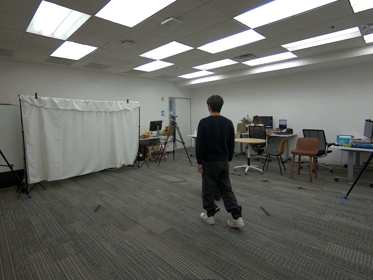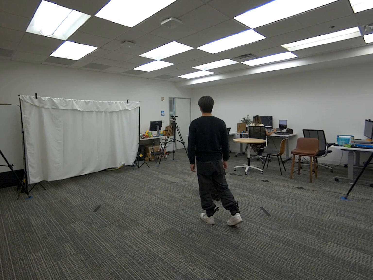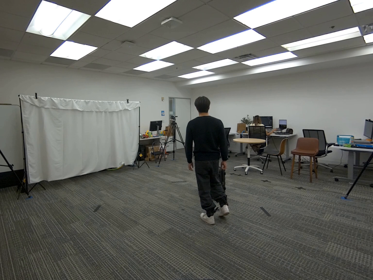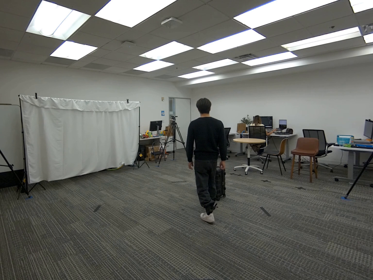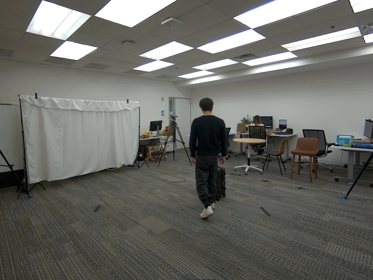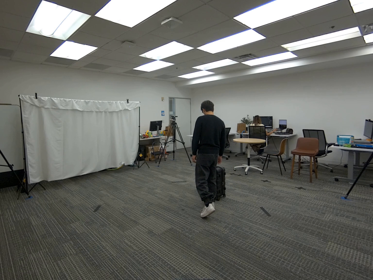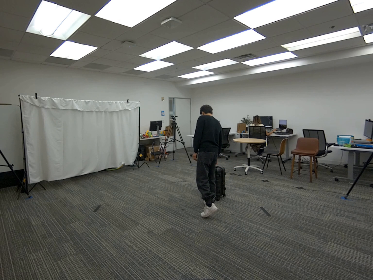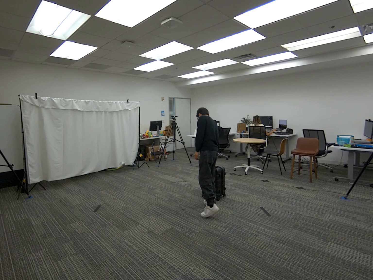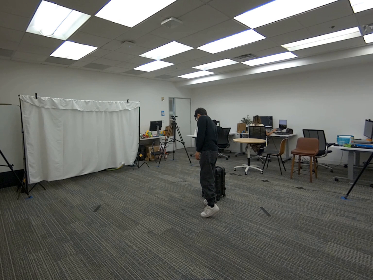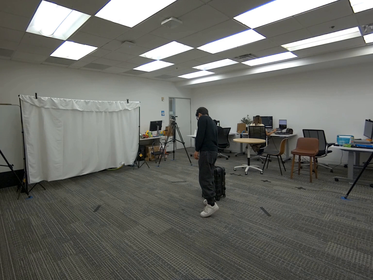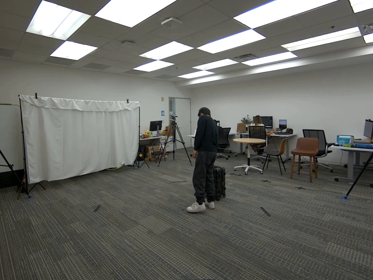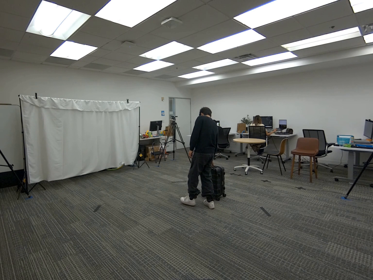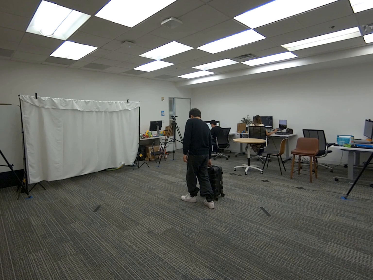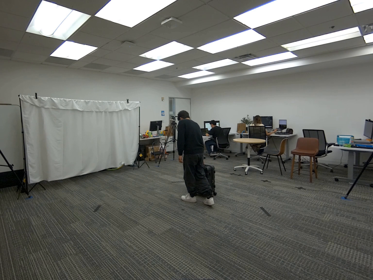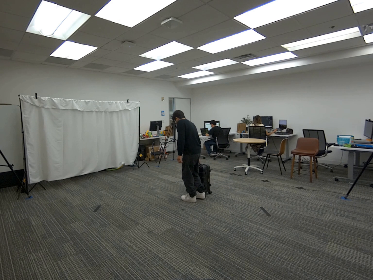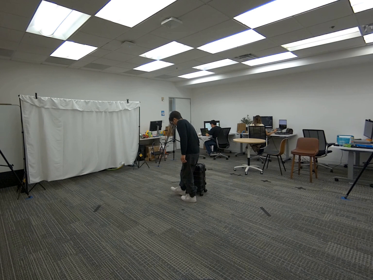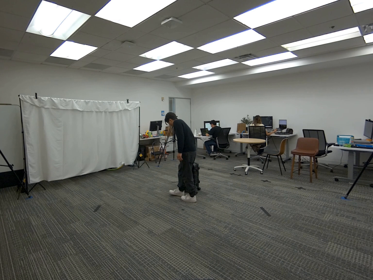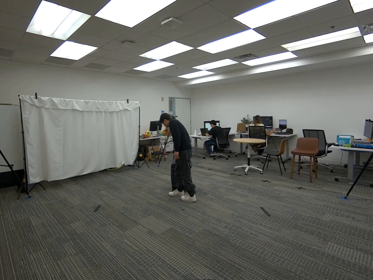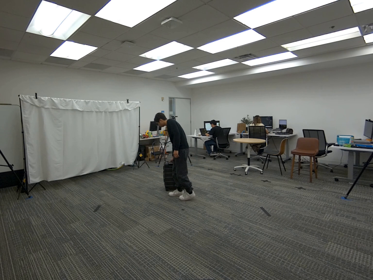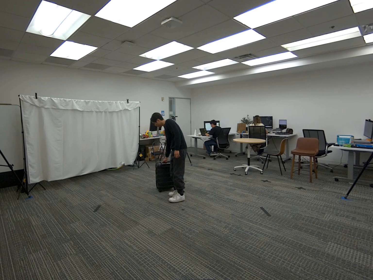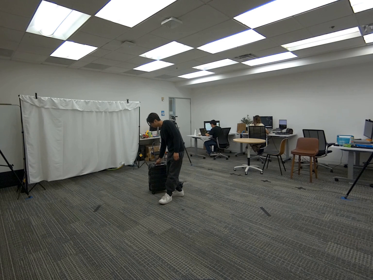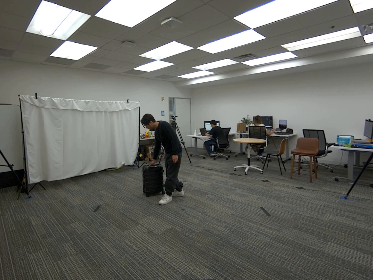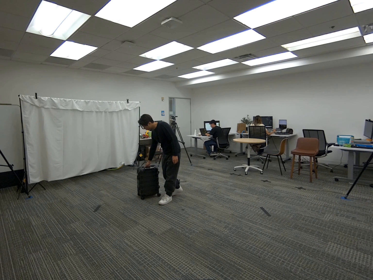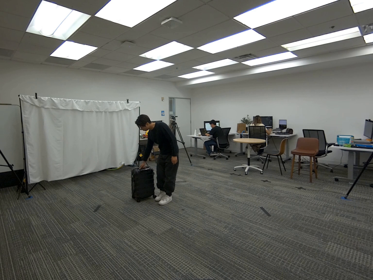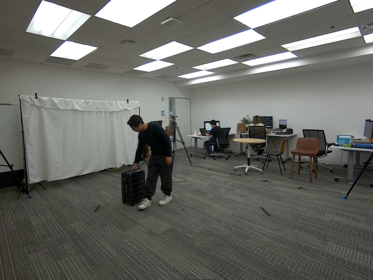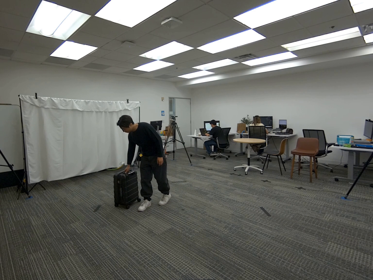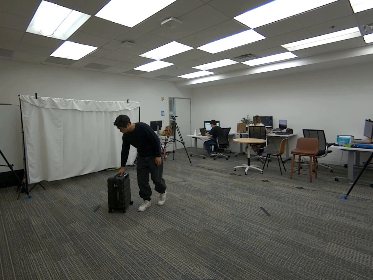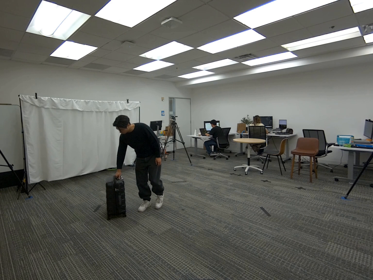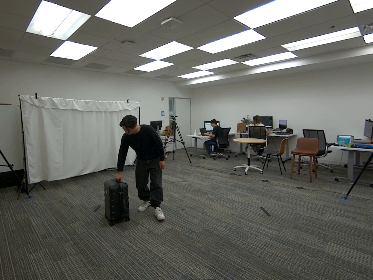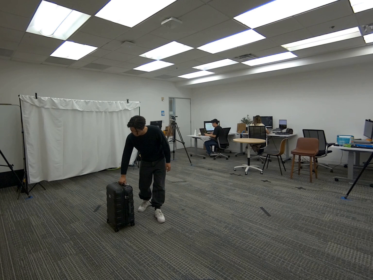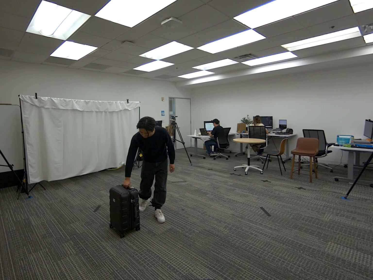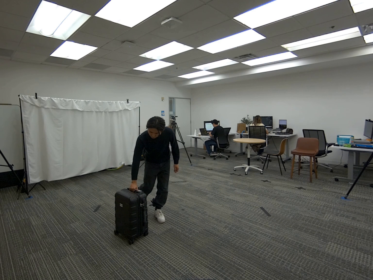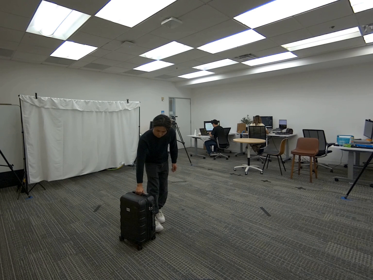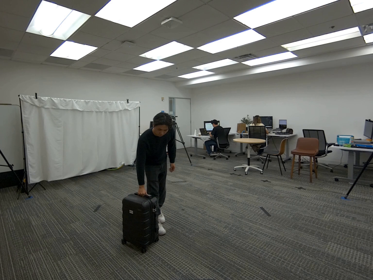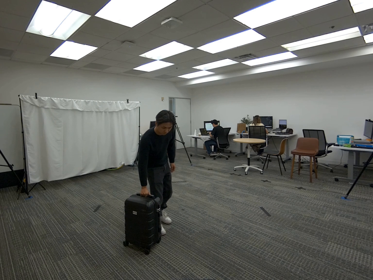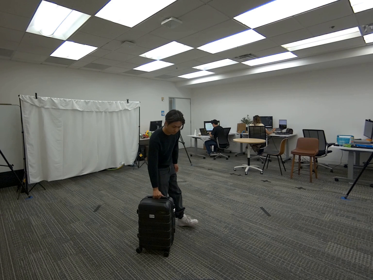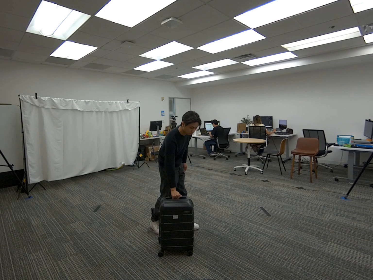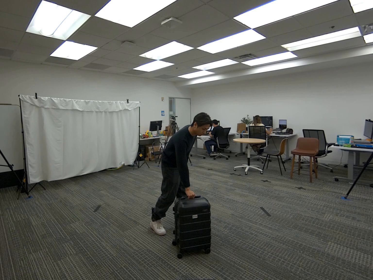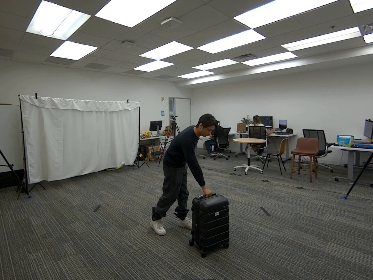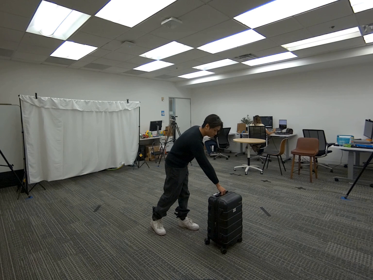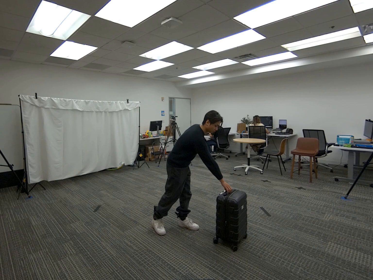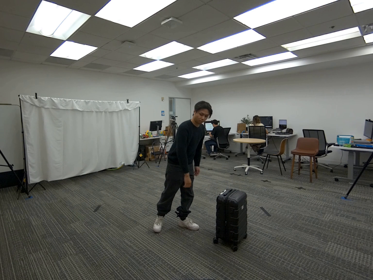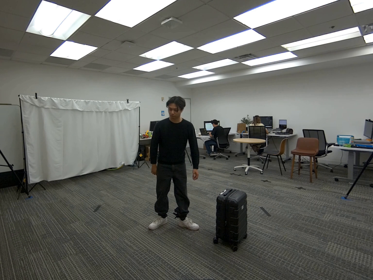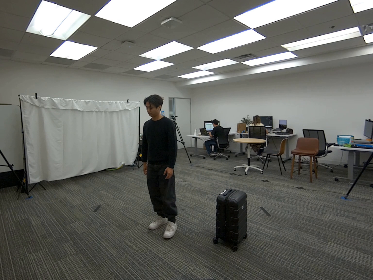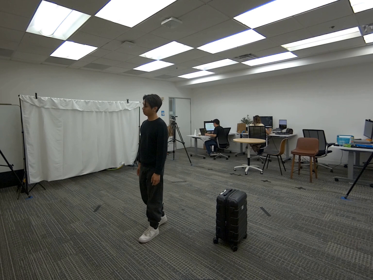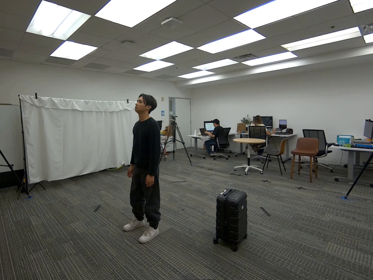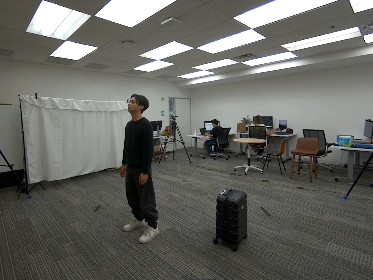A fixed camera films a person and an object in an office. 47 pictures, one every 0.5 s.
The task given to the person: Walk over to the luggage within the bounding area and using your right hand grasp the luggage and roll within the bounding area. Step away when complete.
